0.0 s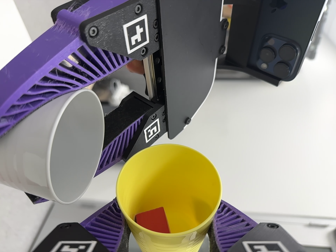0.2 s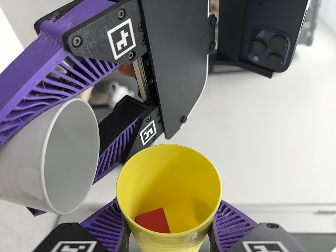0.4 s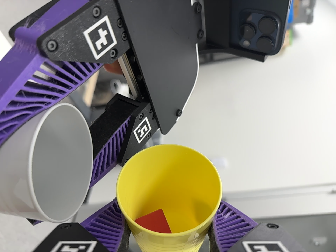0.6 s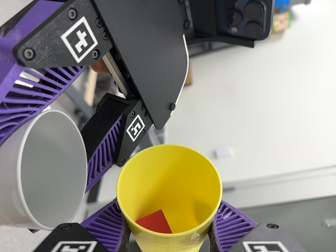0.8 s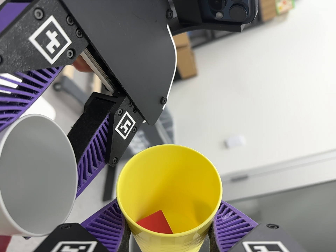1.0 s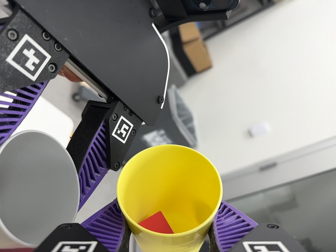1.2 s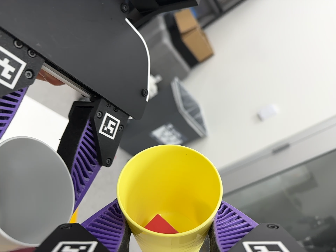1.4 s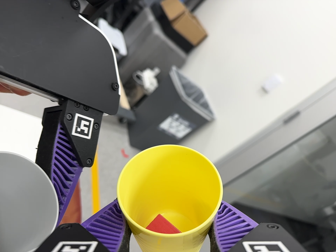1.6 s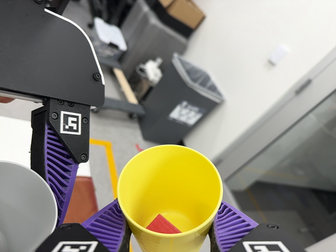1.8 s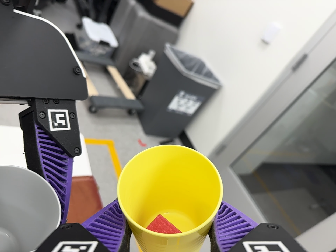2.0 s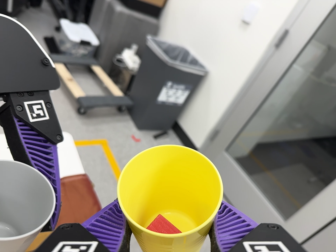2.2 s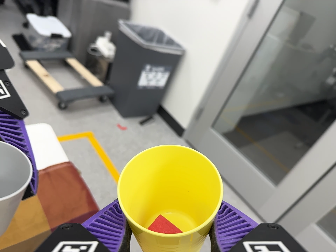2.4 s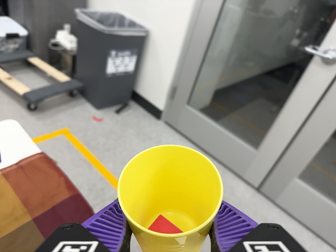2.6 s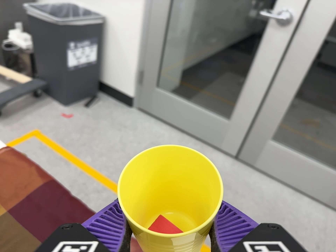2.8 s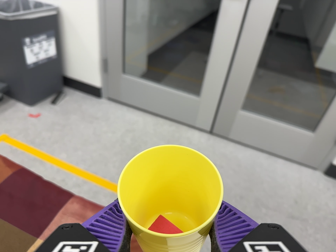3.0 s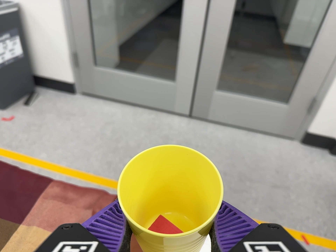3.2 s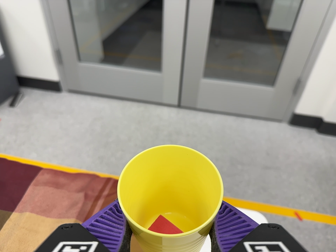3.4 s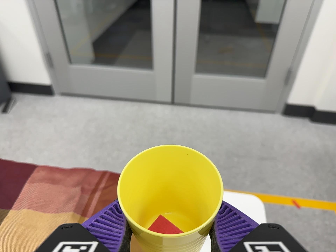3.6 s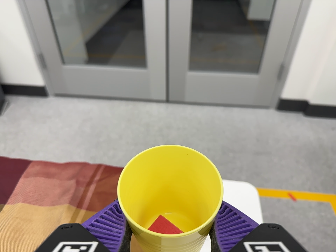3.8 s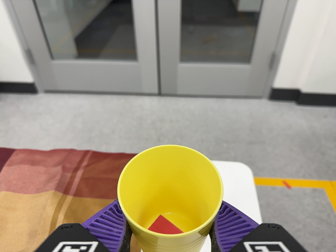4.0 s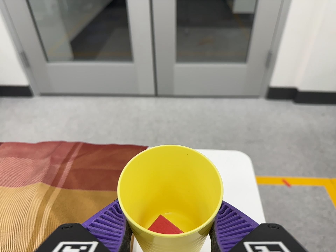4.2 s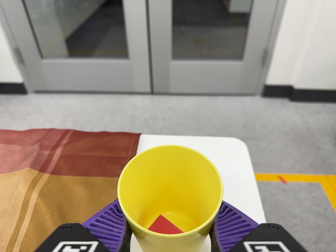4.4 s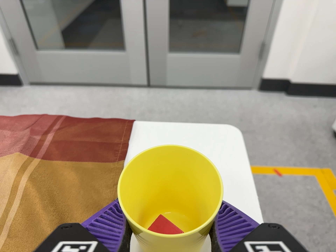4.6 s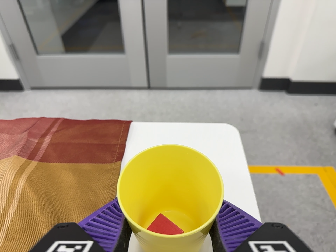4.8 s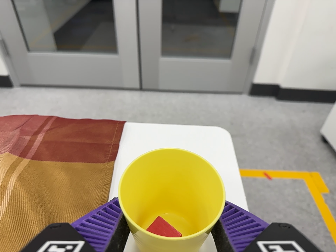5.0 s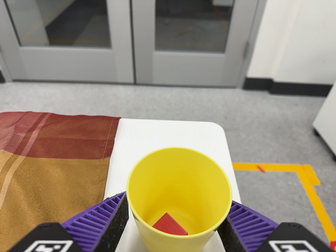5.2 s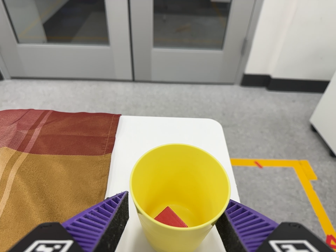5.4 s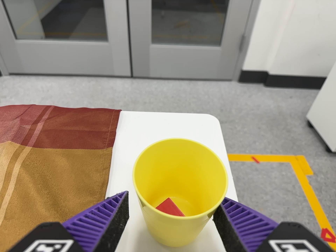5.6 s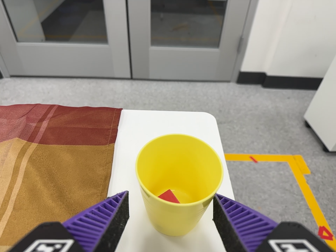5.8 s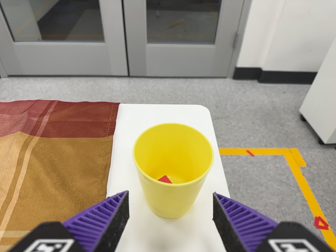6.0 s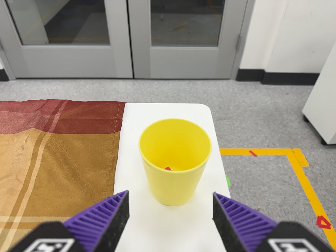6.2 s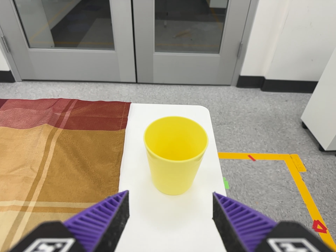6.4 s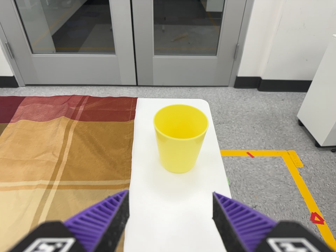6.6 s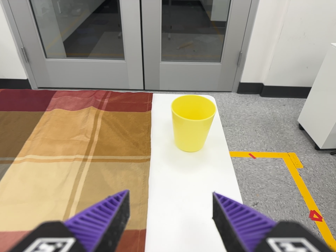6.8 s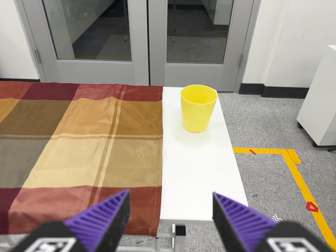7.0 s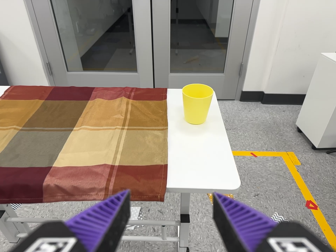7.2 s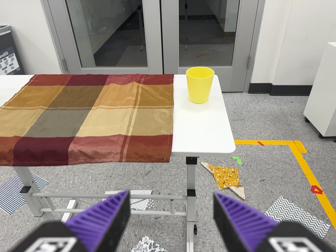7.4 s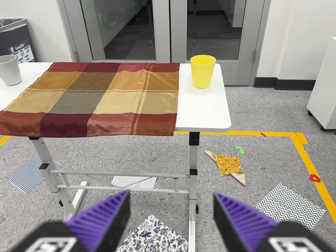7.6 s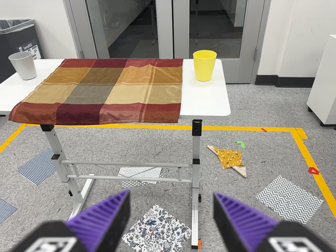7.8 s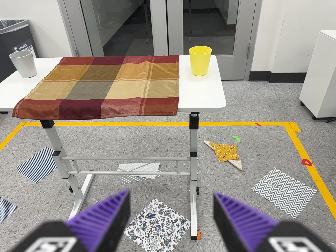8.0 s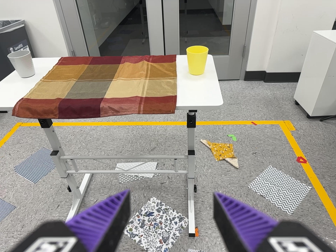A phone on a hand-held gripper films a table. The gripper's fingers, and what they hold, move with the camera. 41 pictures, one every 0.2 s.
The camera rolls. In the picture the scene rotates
counterclockwise.
0.0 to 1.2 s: The camera pans to its left by about 15 degrees. It travels to its right, about 9 cm. It rolls about its line of sight by about 30 degrees, and the scene rotates counterclockwise.
1.2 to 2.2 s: The camera travels to its right and toward the bottom of its view, about 12 cm, so close, fixed things drift to the left. Its aim tips toward the bottom of its view by about 10 degrees, and the scene shifts upward. It rolls about its line of sight by about 40 degrees, and the scene rotates counterclockwise.
2.2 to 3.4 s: The camera swings to its right by about 20 degrees, and the scene slides to the left. It travels toward the bottom of its view and to its right, about 22 cm, so close, fixed things drift upward. Its aim tips toward the bottom of its view by about 10 degrees, and the scene shifts upward. It rolls about its line of sight by about 40 degrees, and the scene rotates counterclockwise.
3.4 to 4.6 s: The camera travels toward the bottom of its view and forward, about 12 cm, so close, fixed things drift upward.
4.6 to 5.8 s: The camera travels backward, about 6 cm, so what stands in front gets smaller.
5.8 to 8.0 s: The camera travels backward and toward the bottom of its view, about 70 cm, so what stands in front gets smaller.
The film runs backward here.
